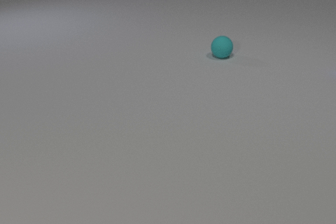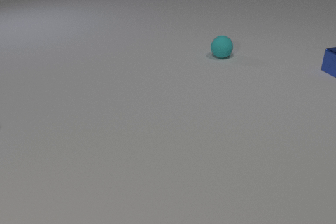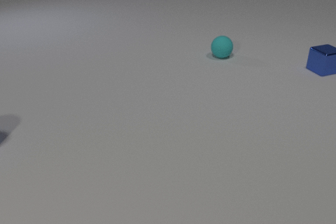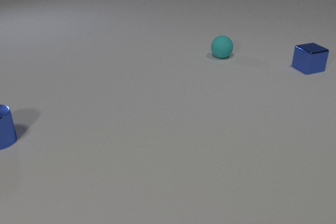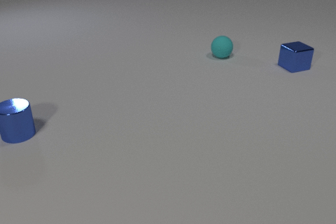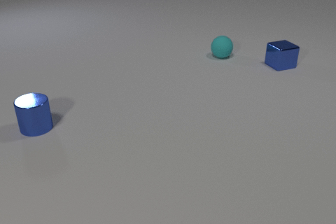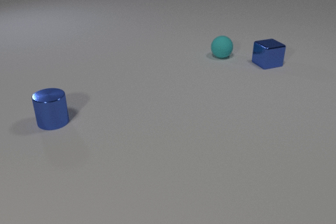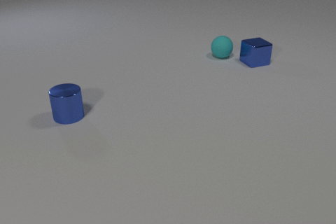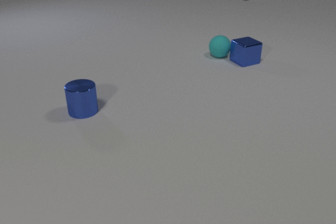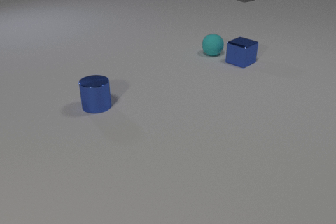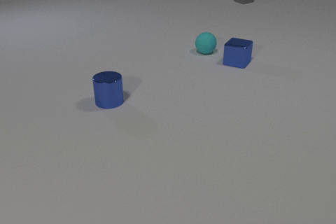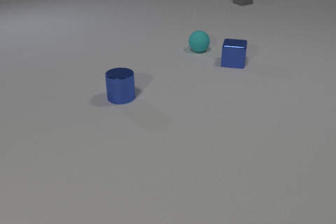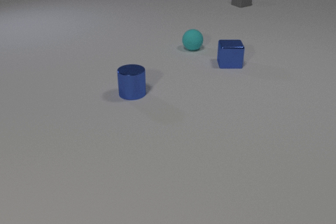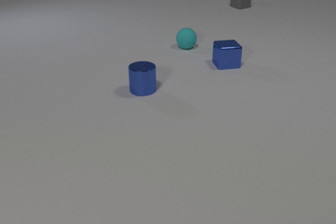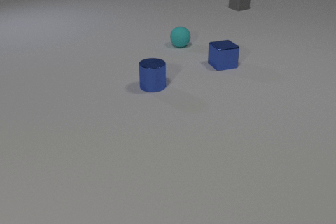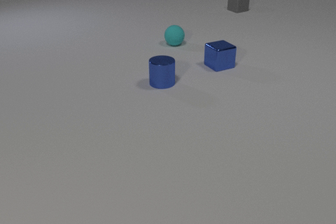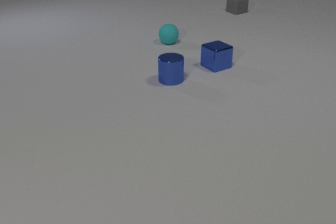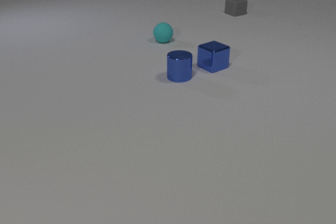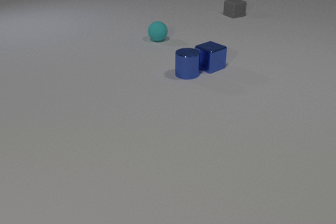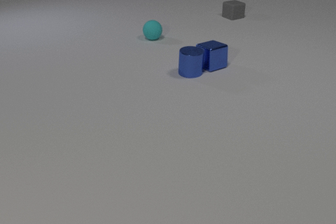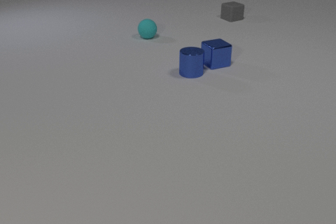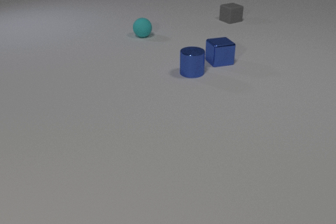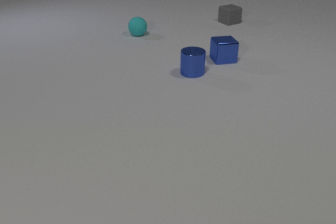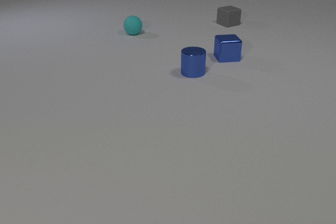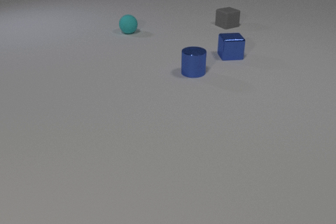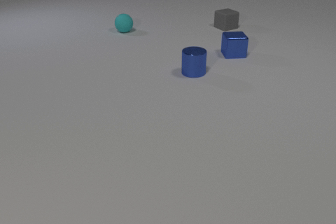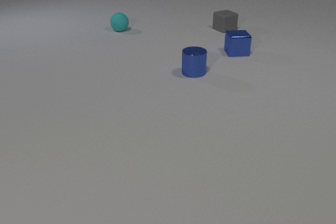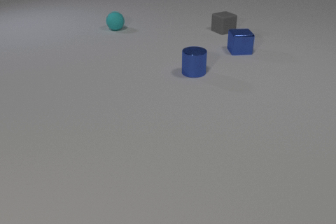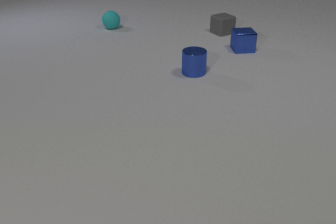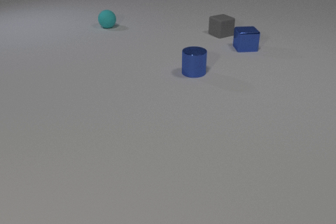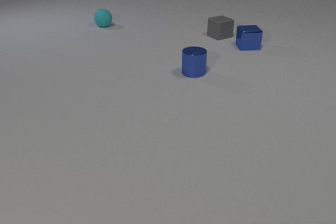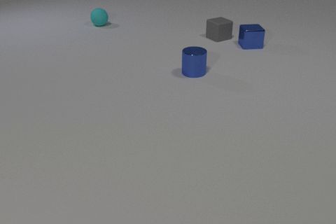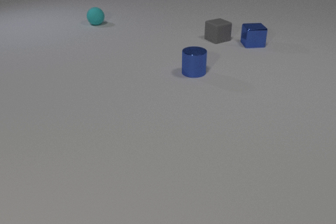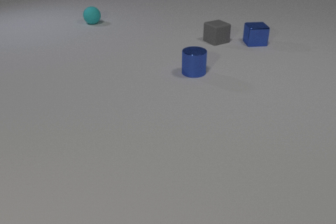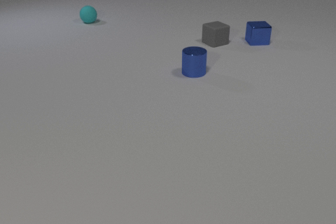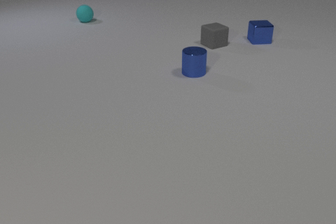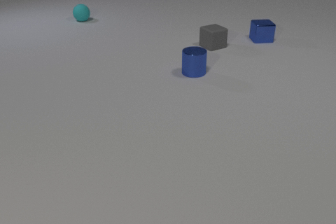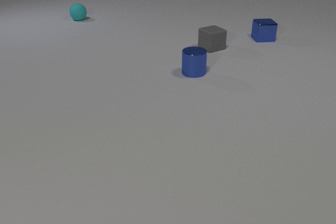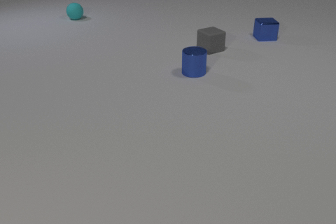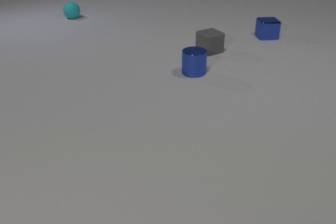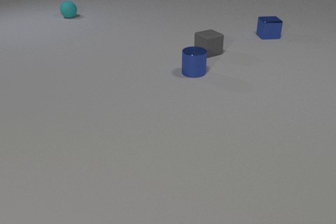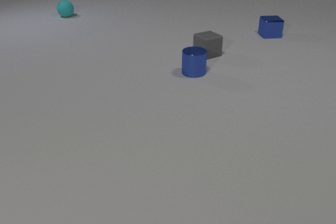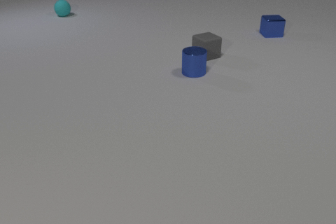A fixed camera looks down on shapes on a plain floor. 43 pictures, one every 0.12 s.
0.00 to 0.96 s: The blue metal cube comes in at the right edge, slides to the left. The blue metal cylinder comes in at the left edge, slides to the right. The gray rubber cube comes in at the top edge, slides toward the camera. The blue metal cube and the cyan rubber sphere collide.
0.96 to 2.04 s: The blue metal cube slides to the left and toward the camera, spins so that its near face slides to the right, counterclockwise seen from above. The cyan rubber sphere rolls to the left and away from the camera. The blue metal cylinder slides to the right and away from the camera. The gray rubber cube slides toward the camera.
2.04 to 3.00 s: The blue metal cube slides away from the camera and to the right, spins clockwise seen from above by about 30 degrees, its near face sliding to the left. The cyan rubber sphere rolls to the left and away from the camera. The blue metal cylinder slides to the right and away from the camera. The gray rubber cube slides toward the camera. The blue metal cube and the blue metal cylinder collide.
3.00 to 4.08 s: The blue metal cube slides away from the camera and to the right. The cyan rubber sphere rolls away from the camera and to the left. The gray rubber cube slides toward the camera.
4.08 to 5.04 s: The blue metal cube slides away from the camera and to the right. The cyan rubber sphere rolls away from the camera and to the left. The gray rubber cube slides toward the camera.
How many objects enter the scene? 3.
Are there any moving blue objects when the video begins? no.
What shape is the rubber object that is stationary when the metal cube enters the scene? sphere.
